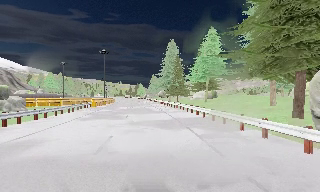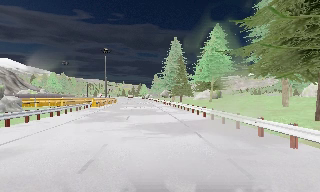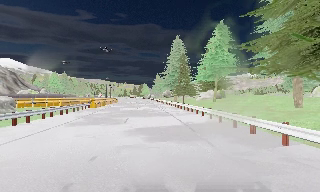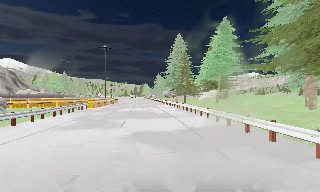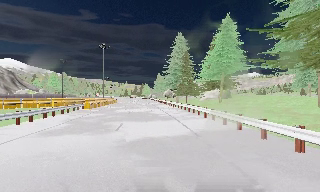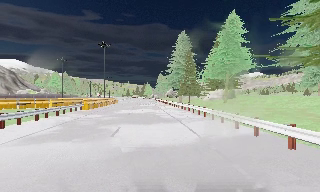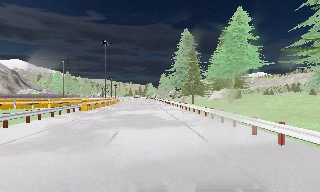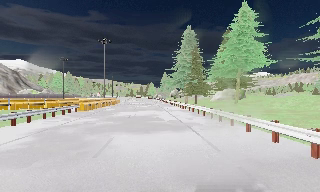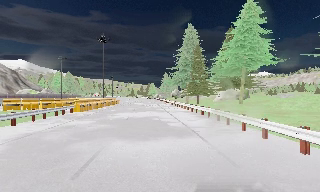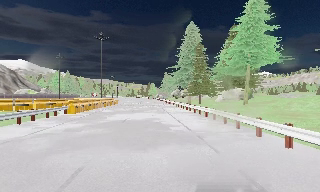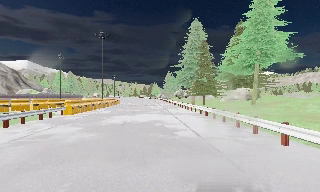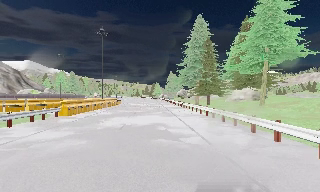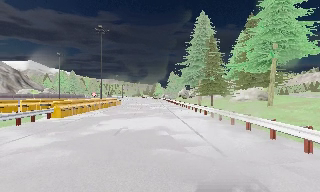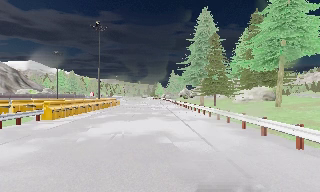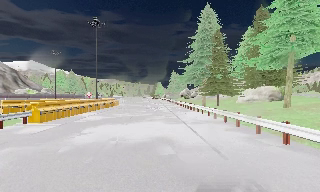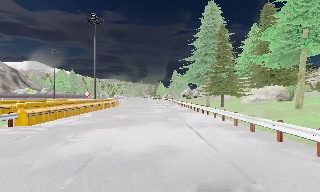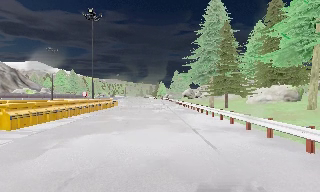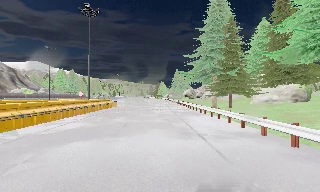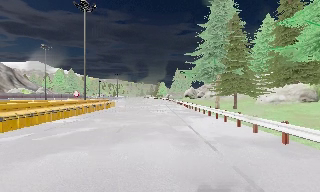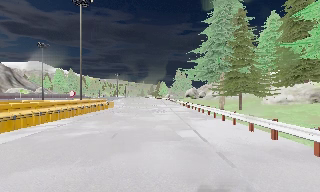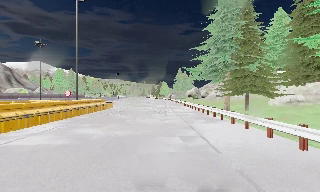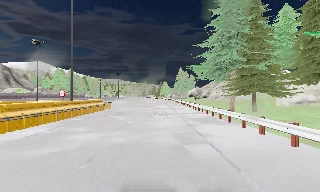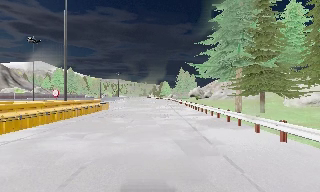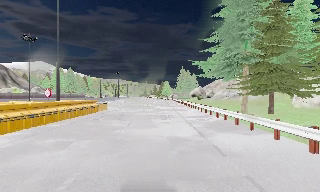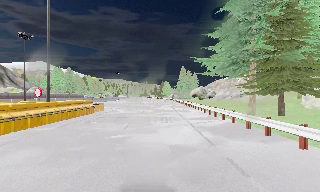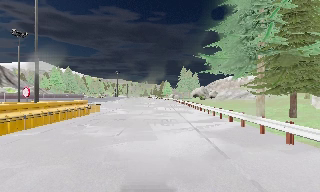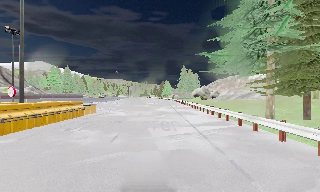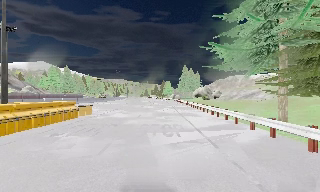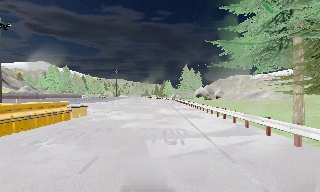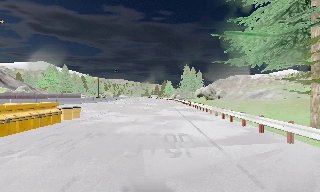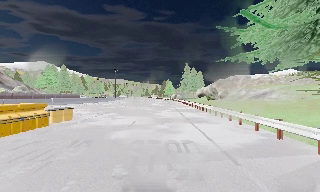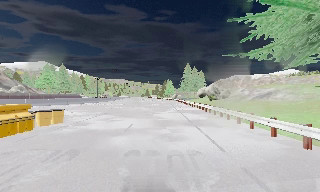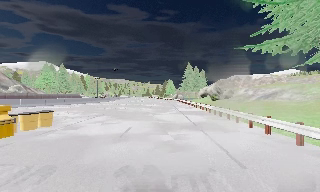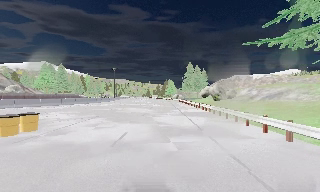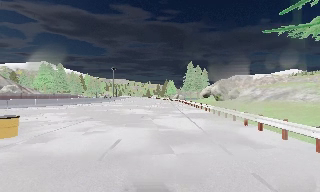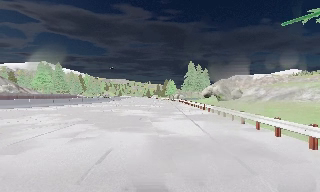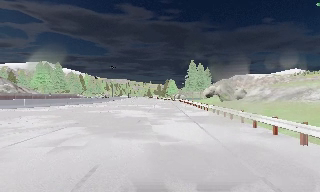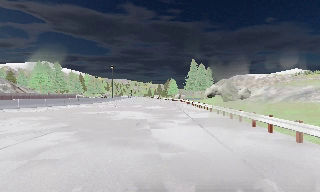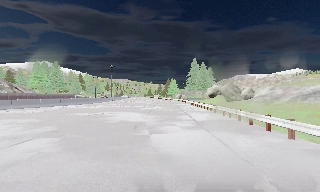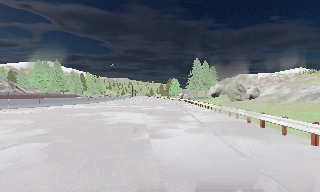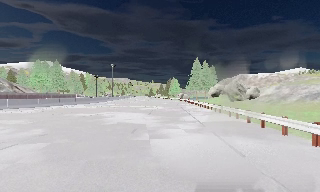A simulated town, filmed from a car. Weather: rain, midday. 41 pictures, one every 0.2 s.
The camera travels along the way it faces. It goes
forward.
0.0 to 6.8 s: The scene slides to the right, as the camera pans about 10 degrees to its left. It travels forward, about 35 m, so what stands in front looms larger.
6.8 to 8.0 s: The camera travels forward, about 5 m, so what stands in front looms larger. It loses speed.
The film runs forward here.
